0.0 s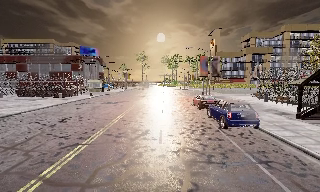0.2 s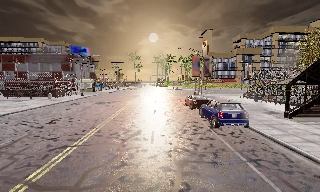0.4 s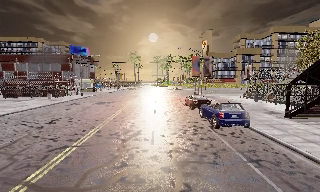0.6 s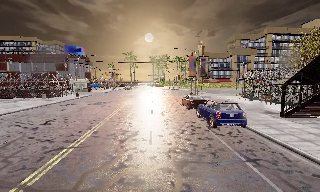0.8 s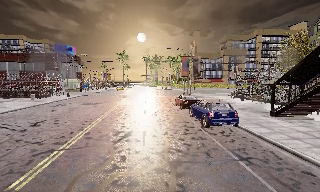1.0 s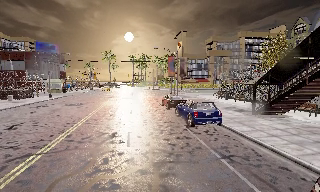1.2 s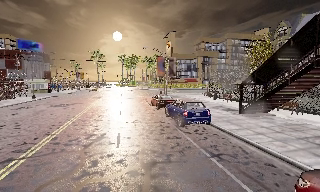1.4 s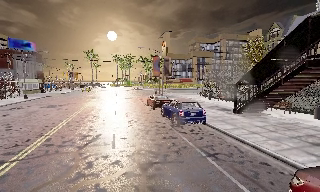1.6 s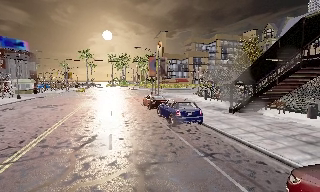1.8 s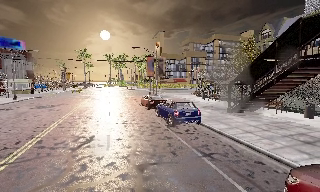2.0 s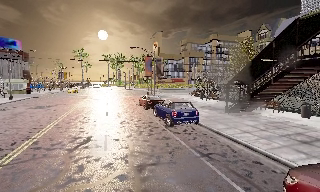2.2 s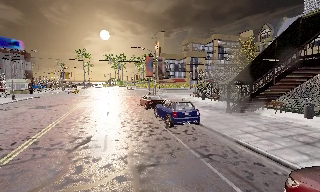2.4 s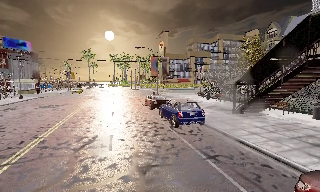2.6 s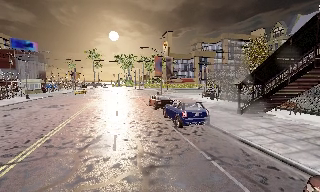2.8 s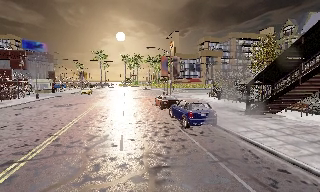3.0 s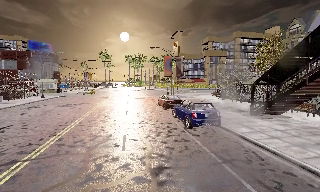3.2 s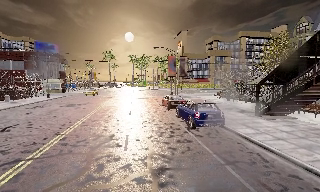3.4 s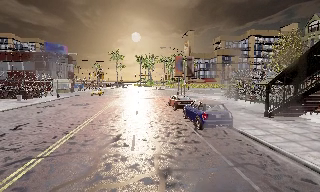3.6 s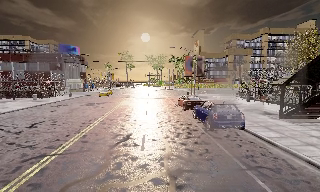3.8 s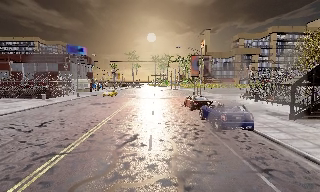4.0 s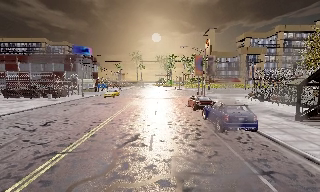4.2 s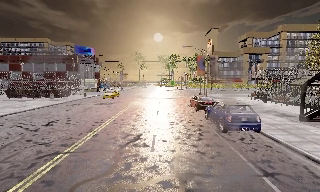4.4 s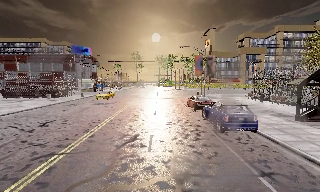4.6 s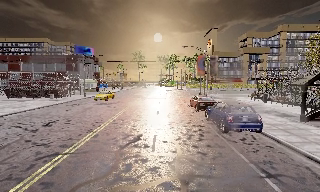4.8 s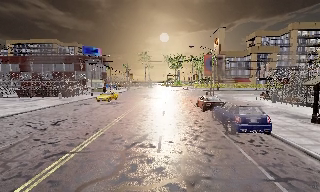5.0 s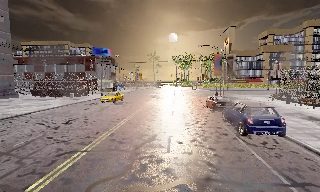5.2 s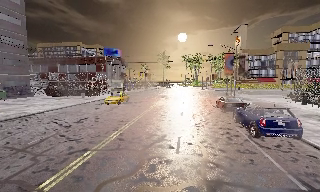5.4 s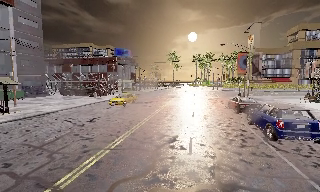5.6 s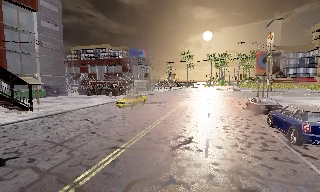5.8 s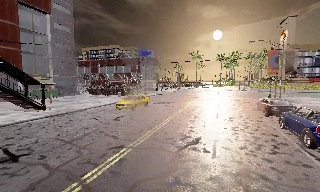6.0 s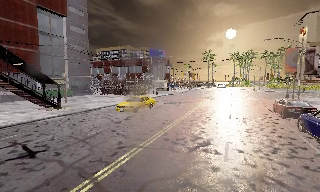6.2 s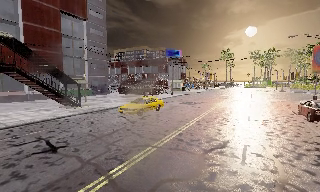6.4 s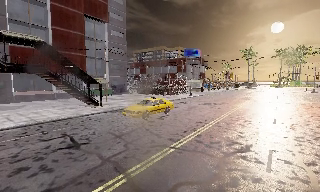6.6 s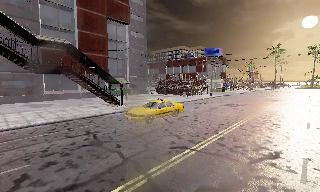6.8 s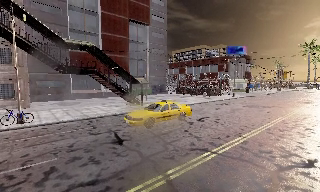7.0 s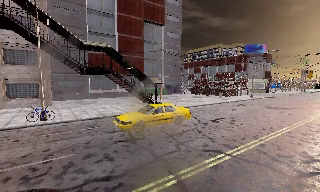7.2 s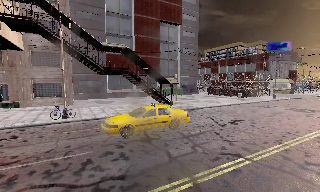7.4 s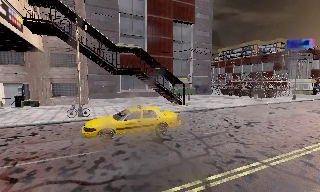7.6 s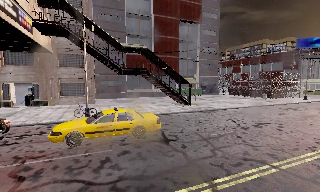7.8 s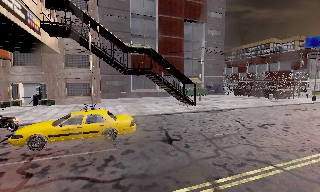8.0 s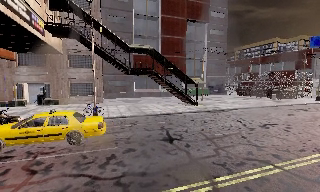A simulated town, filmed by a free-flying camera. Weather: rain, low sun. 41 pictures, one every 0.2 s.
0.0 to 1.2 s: The scene slides to the left, as the camera pans about 15 degrees to its right.
1.2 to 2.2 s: The camera shifts only a little, or ends up much as it began.
2.2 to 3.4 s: The scene slides to the right, as the camera pans about 10 degrees to its left.
3.4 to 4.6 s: The camera shifts only a little, or ends up much as it began.
4.6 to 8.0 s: The scene slides to the right, as the camera pans about 70 degrees to its left. It travels forward, about 0.5 m.
The film runs forward here.
